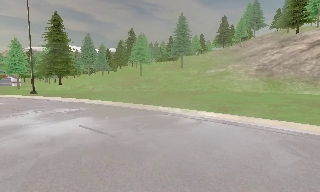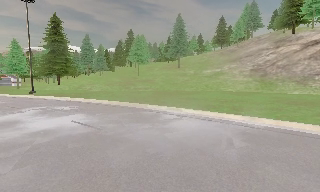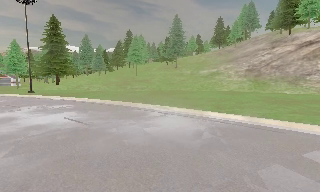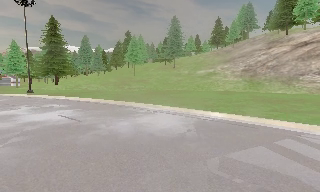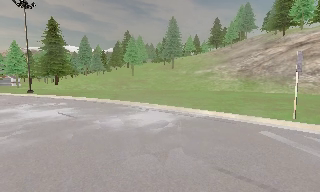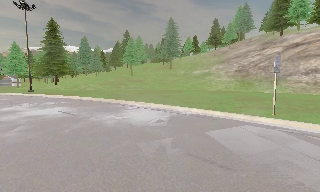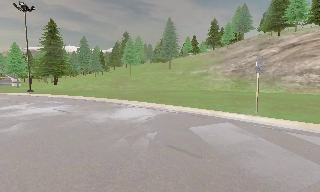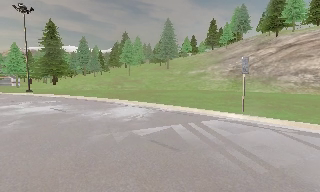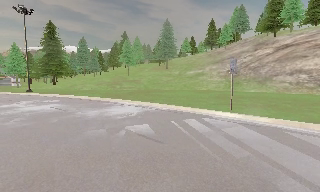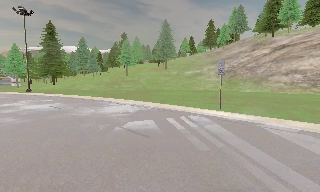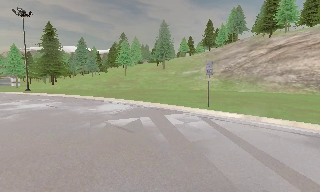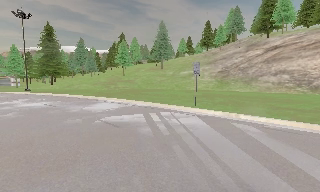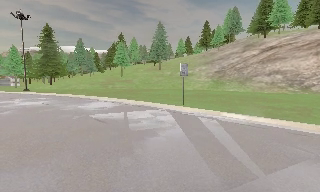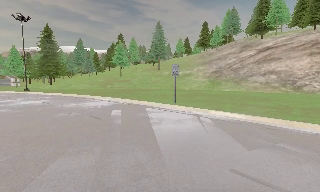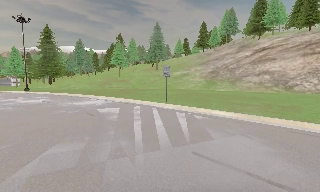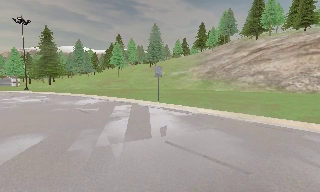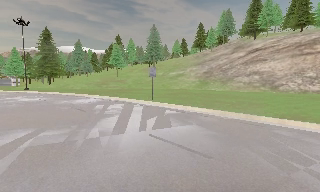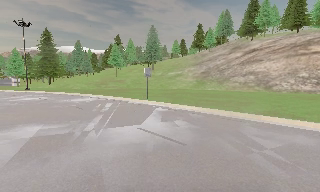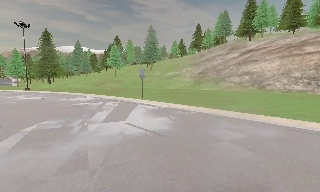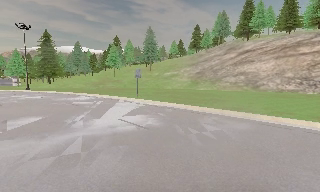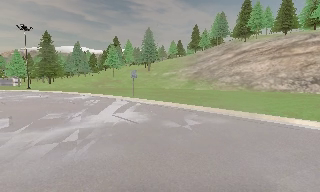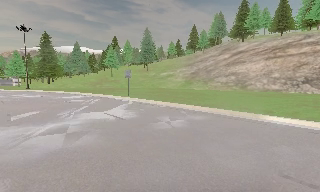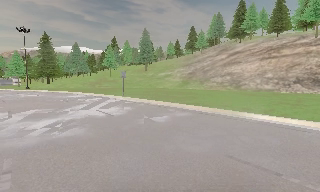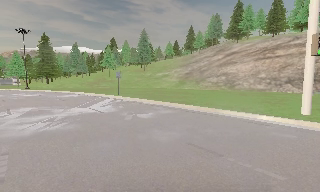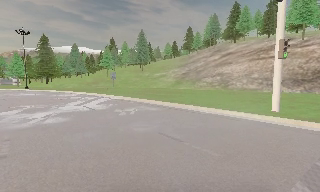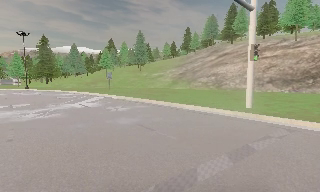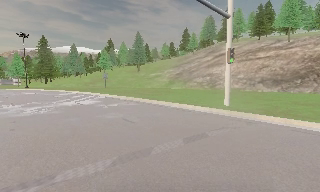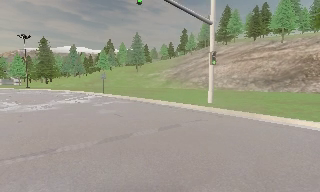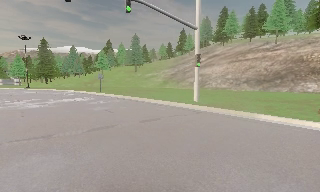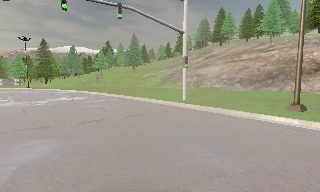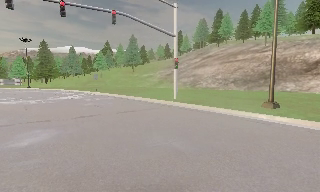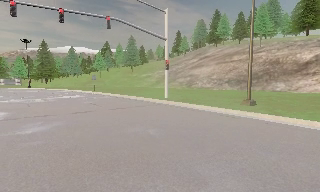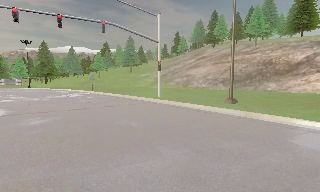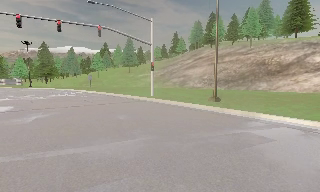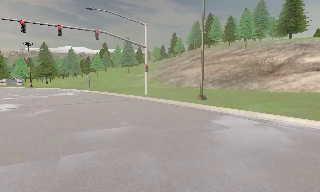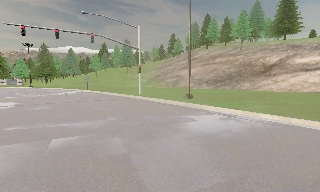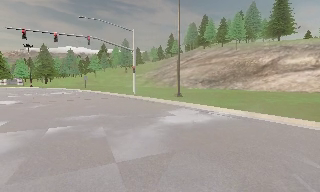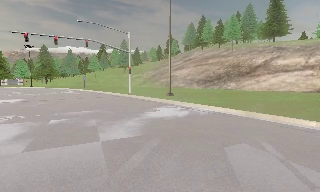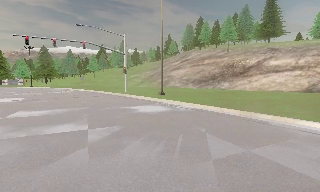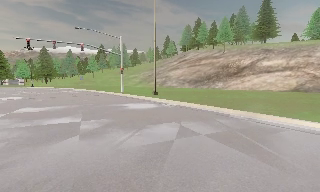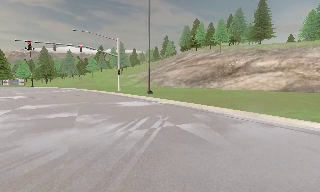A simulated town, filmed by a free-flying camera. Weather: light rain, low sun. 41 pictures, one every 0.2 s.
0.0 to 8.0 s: The camera travels backward and to its right, about 40 m, so what stands in front gets smaller. It gains speed.
The film runs backward here.
